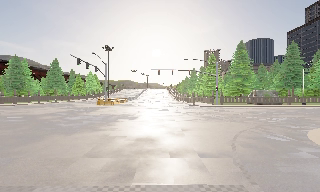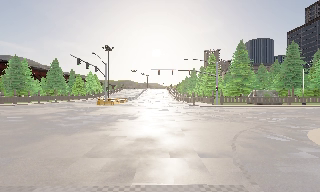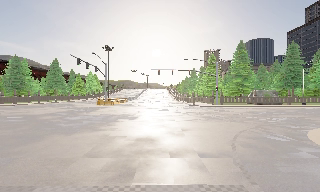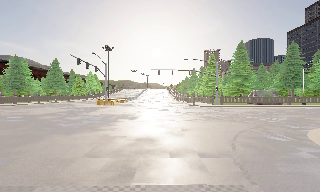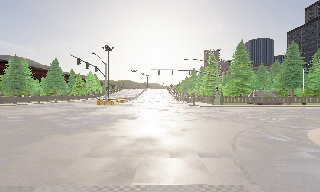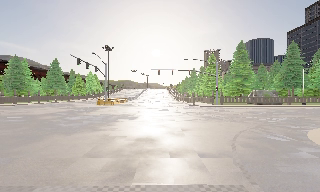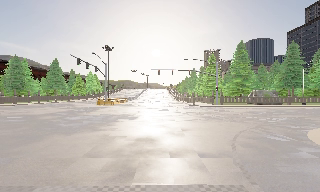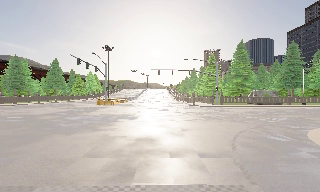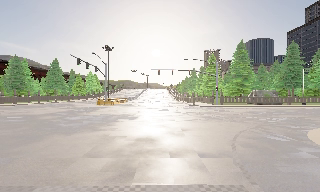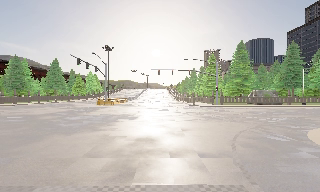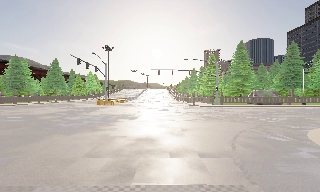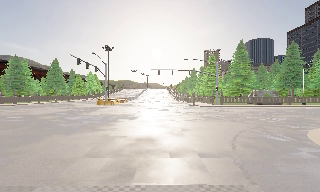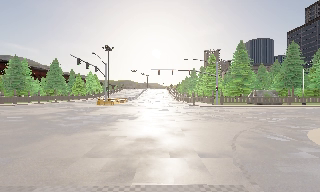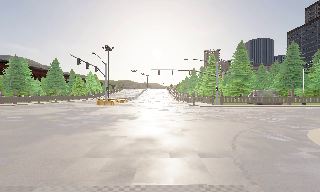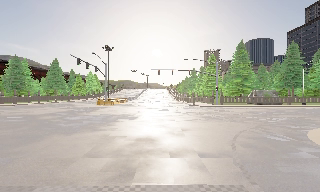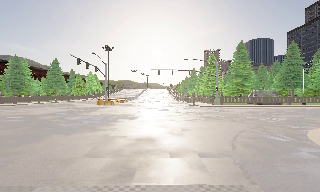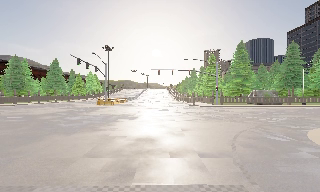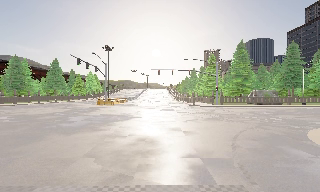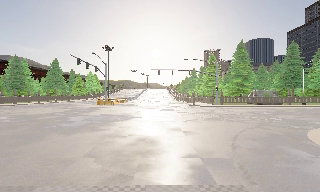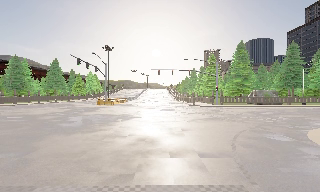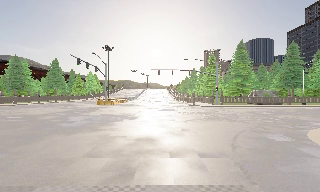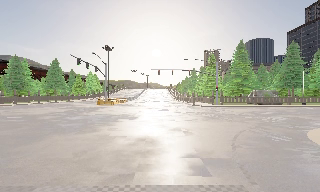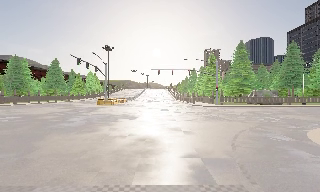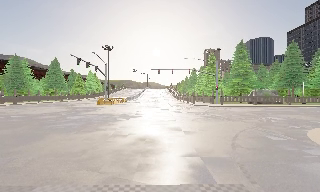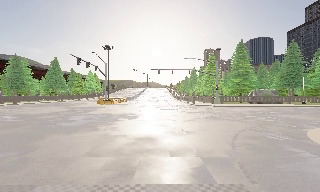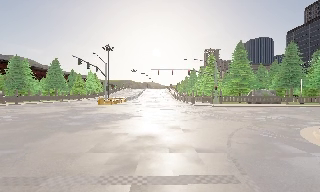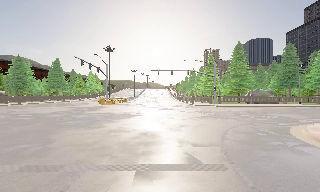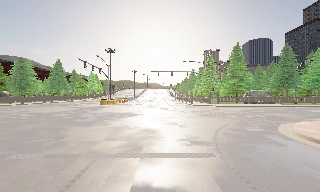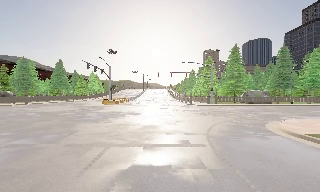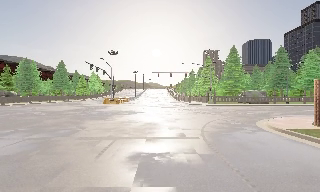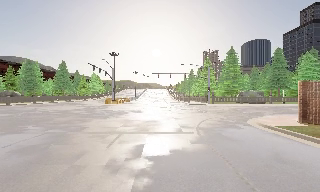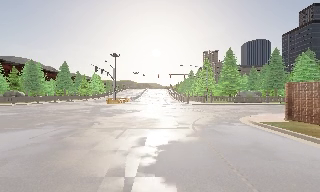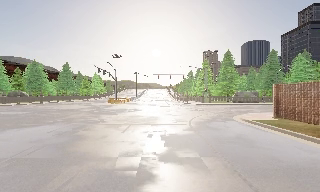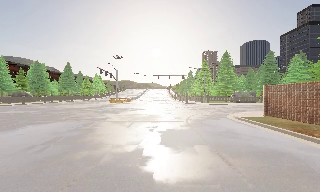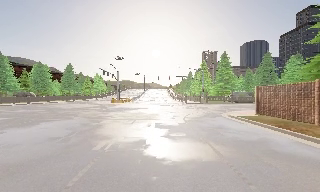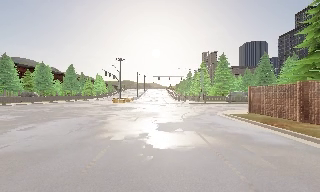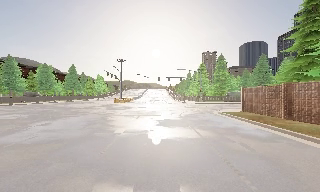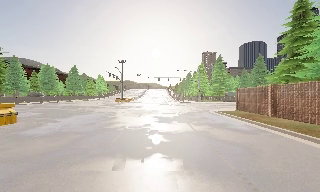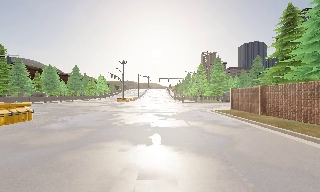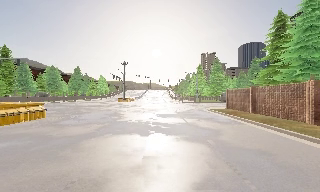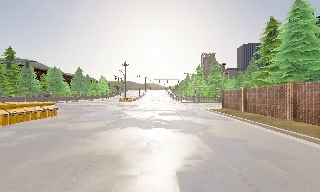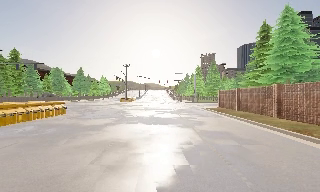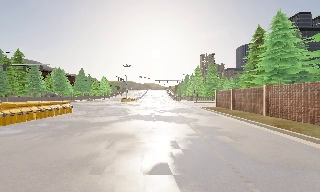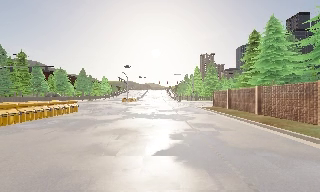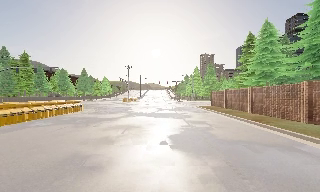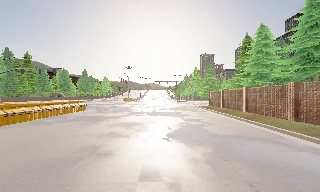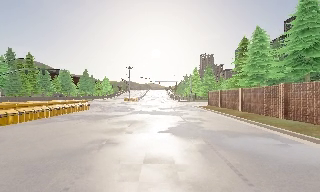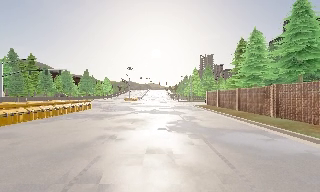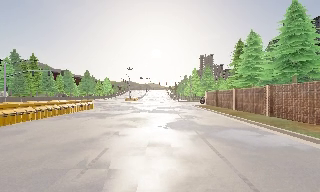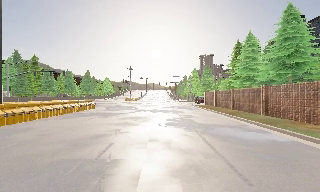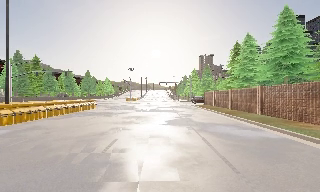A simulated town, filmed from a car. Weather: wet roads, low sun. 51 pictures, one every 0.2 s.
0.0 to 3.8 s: The camera keeps its place and its aim.
3.8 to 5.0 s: The camera shifts only a little, or ends up much as it began.
5.0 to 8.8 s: The camera travels backward, about 20 m, so what stands in front gets smaller.
8.8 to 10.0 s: The camera travels backward, about 4.5 m, so what stands in front gets smaller. It loses speed.
The film runs backward here.
